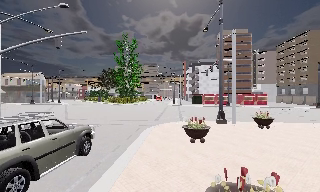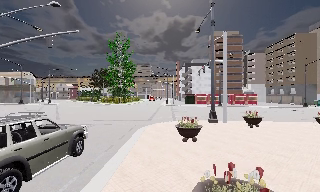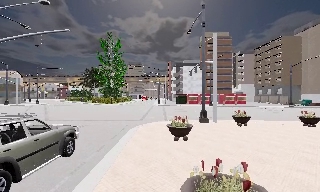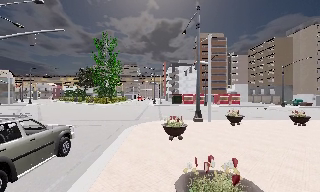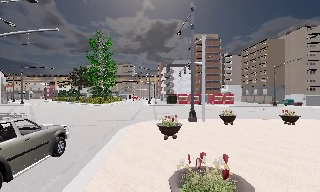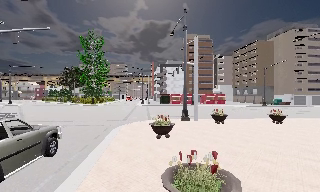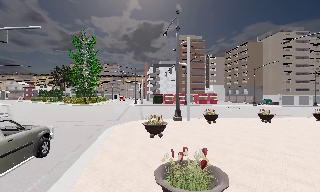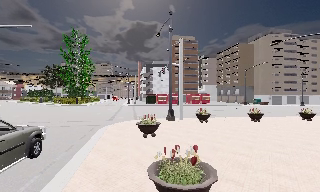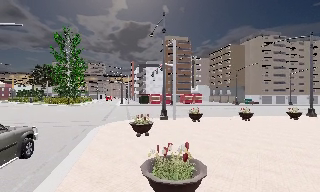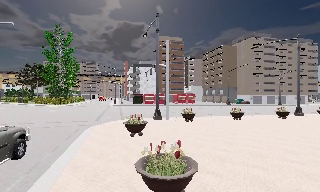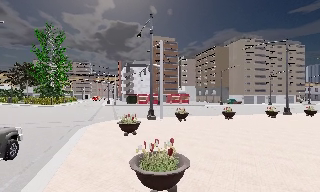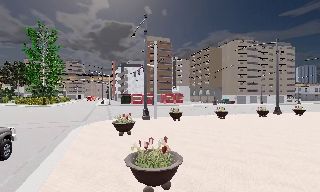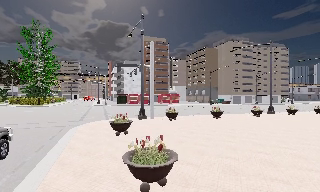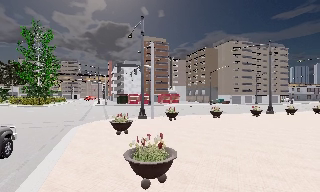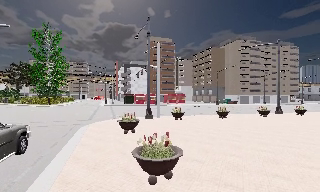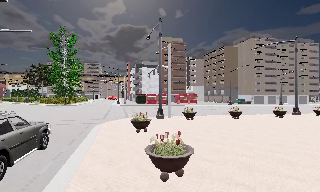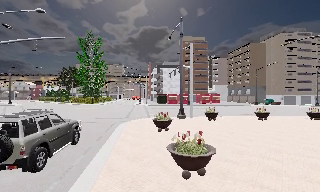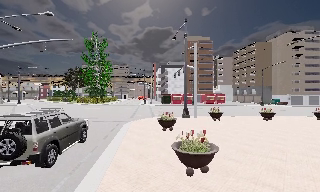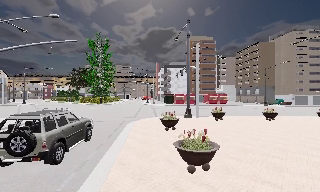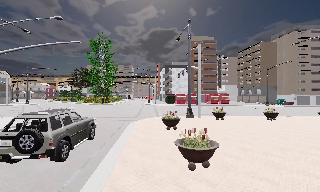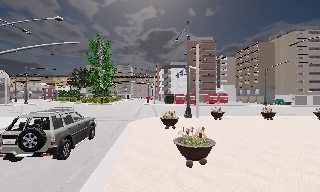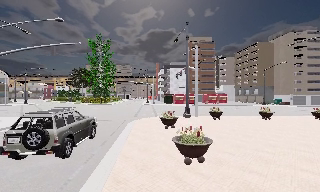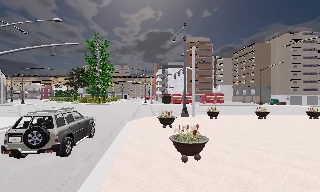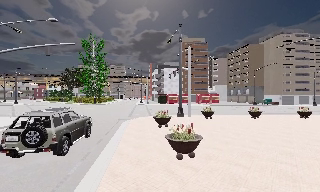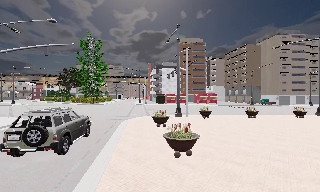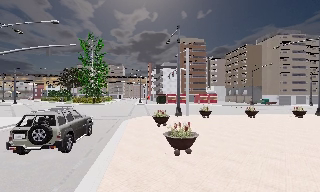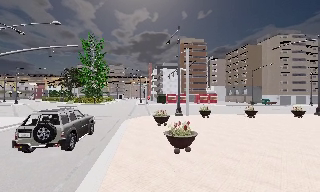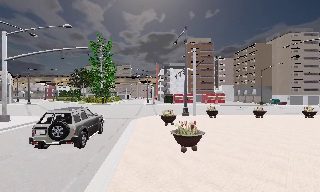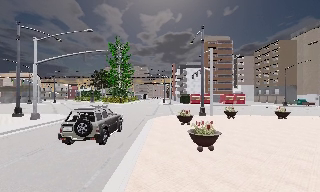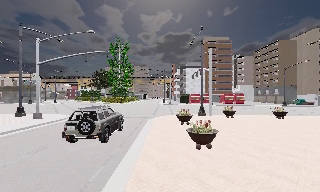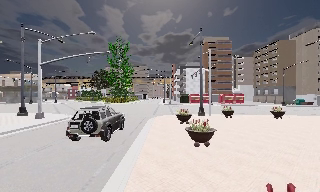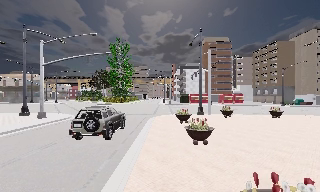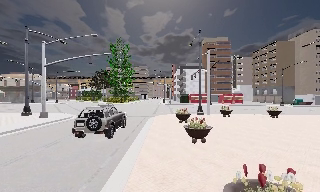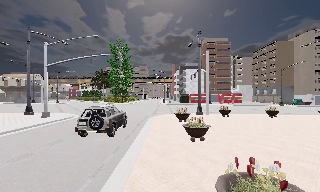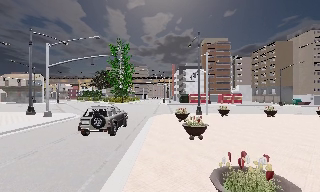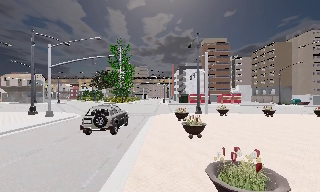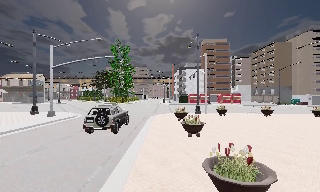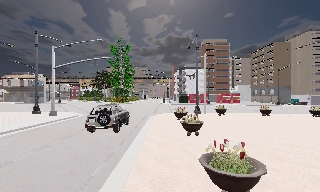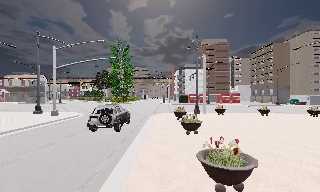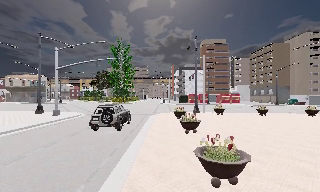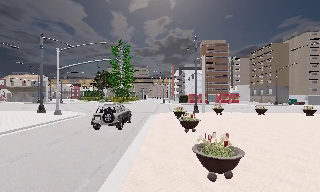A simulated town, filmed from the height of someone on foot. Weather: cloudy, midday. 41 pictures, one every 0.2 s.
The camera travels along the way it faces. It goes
backward.
0.0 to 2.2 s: The camera pans to its right, which is clockwise from overhead, by about 25 degrees. It travels backward, about 1.5 m, so what stands in front gets smaller.
2.2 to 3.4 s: The camera swings to its left by about 15 degrees, and the scene slides to the right. It travels backward, about 1 m, so what stands in front gets smaller.
3.4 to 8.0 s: The camera travels backward, about 6 m, so what stands in front gets smaller.
The film runs backward here.
